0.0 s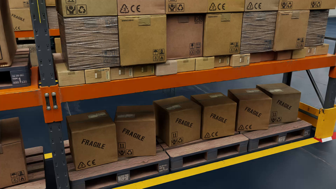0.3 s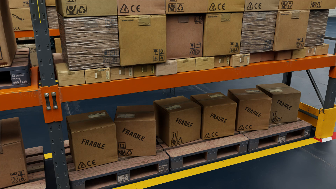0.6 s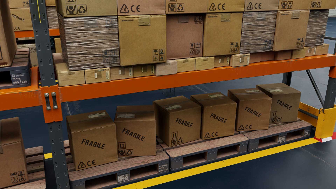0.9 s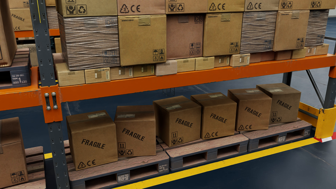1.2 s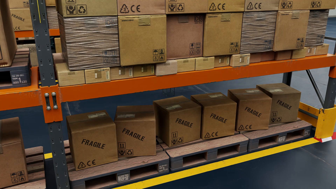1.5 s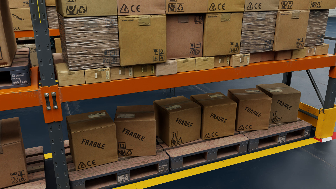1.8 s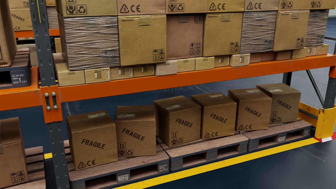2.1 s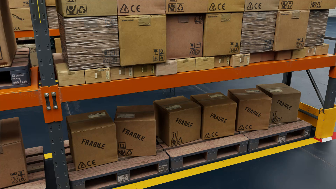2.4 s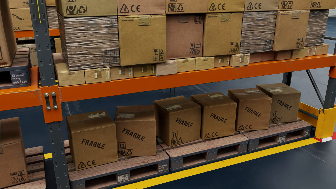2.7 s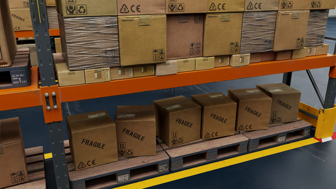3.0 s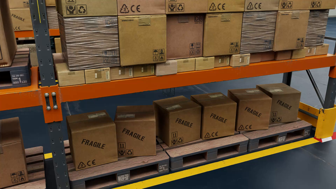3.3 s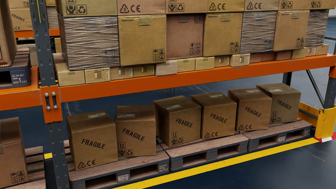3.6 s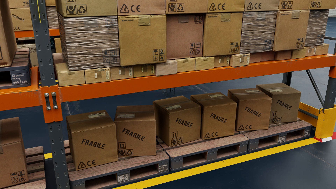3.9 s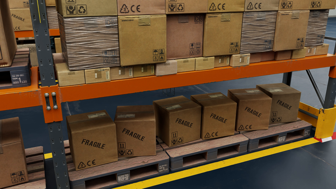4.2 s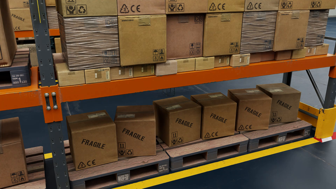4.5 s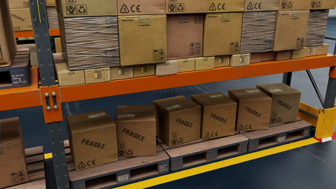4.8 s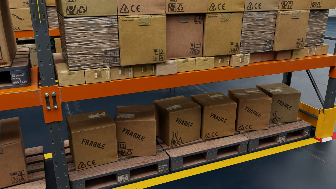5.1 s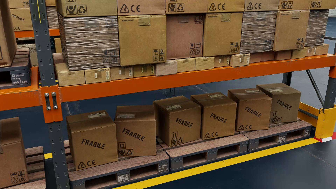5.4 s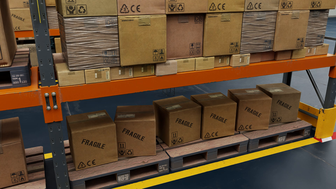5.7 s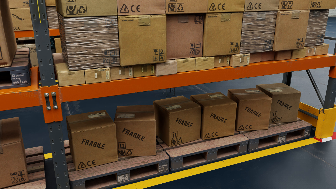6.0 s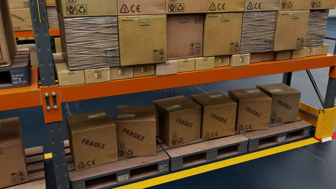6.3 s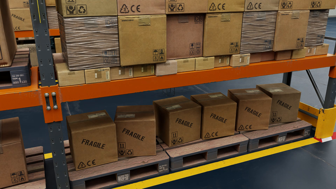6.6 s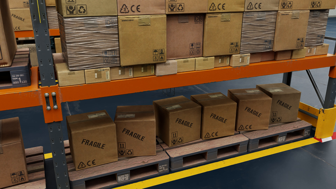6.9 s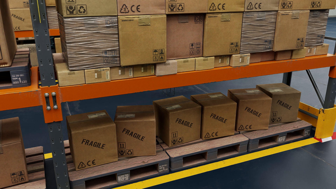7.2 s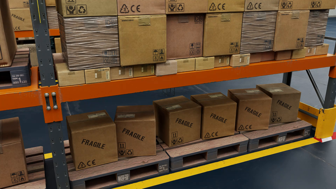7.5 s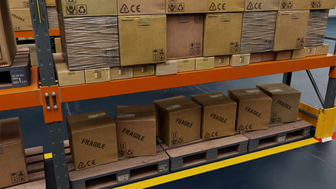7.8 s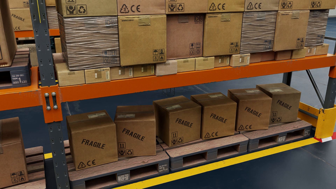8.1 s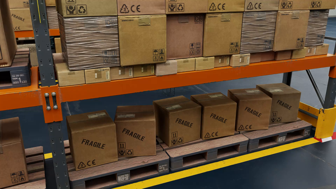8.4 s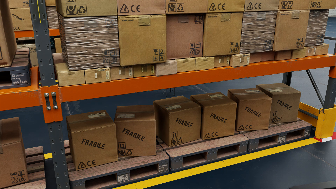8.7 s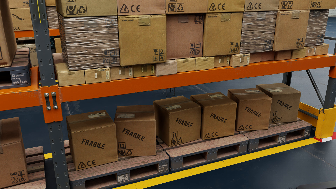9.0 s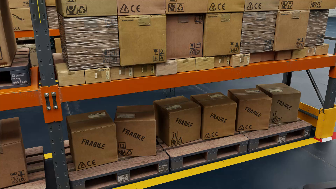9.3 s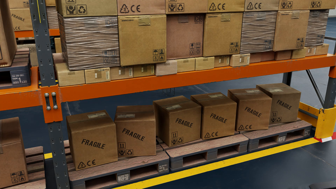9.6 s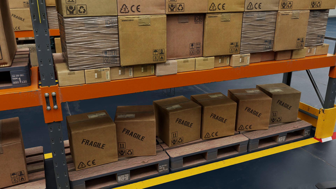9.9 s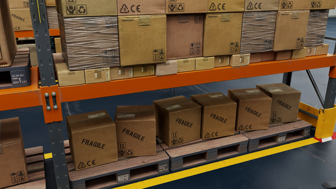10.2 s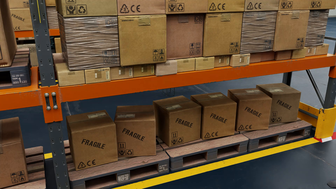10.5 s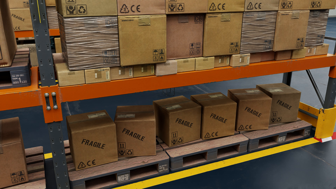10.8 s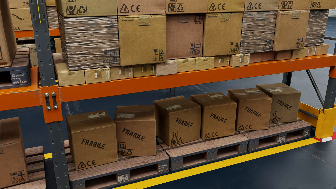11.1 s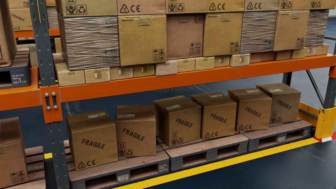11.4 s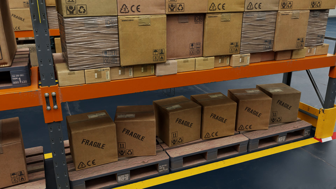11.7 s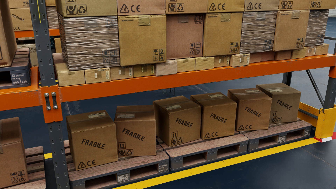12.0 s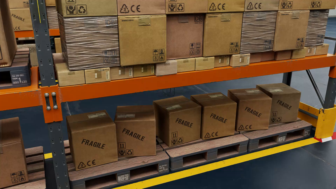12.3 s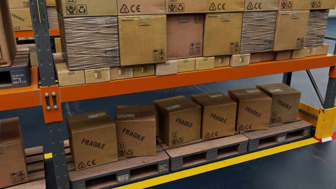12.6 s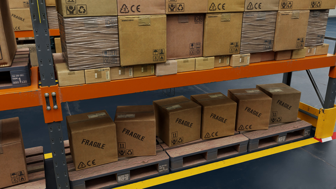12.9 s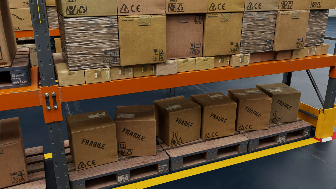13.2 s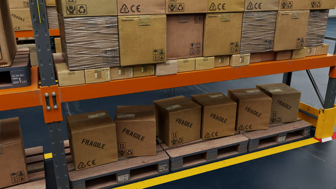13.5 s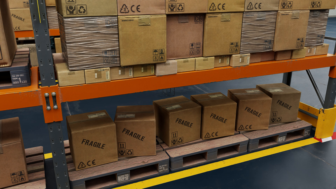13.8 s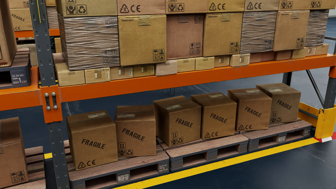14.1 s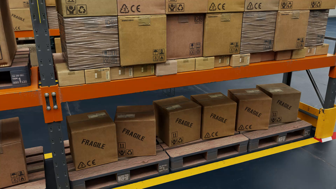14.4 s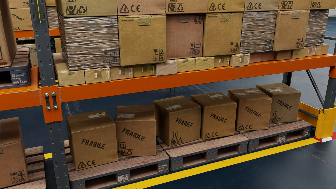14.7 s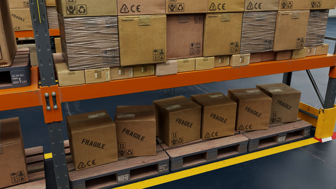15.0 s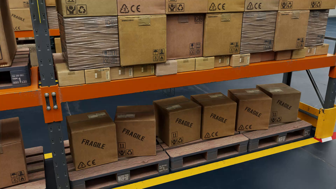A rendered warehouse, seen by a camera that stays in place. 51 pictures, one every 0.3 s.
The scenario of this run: A forklift runs into an object in its way.
